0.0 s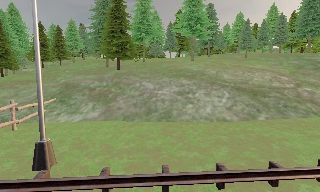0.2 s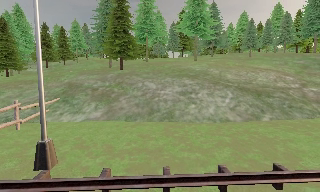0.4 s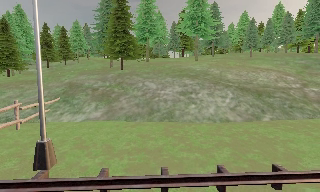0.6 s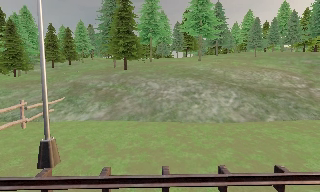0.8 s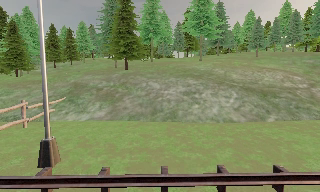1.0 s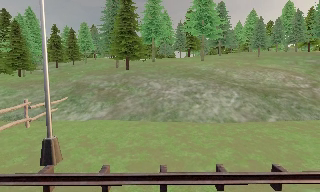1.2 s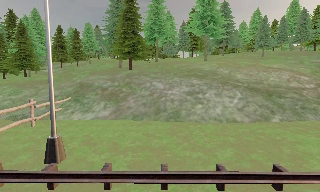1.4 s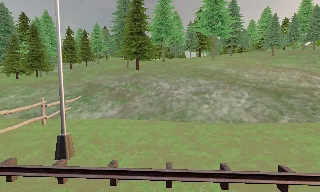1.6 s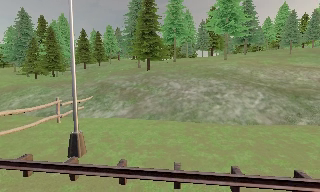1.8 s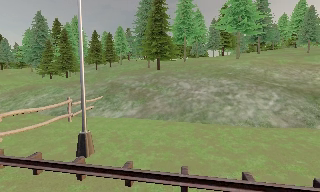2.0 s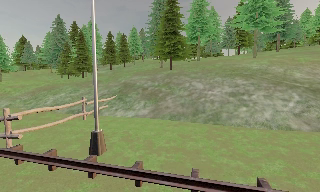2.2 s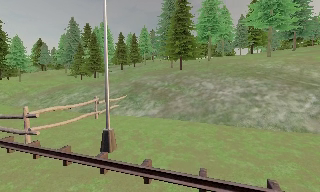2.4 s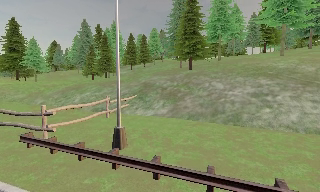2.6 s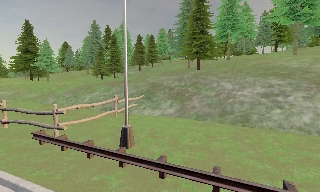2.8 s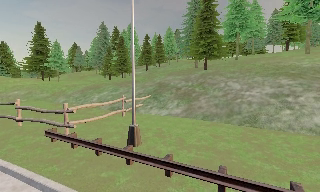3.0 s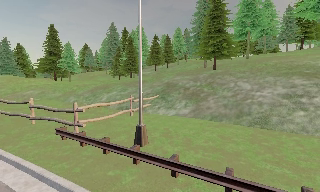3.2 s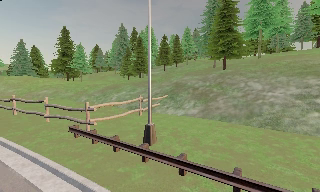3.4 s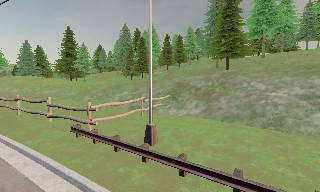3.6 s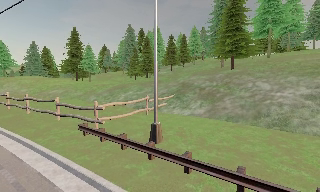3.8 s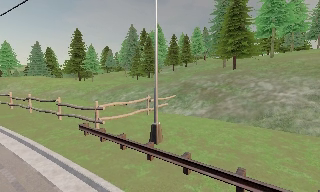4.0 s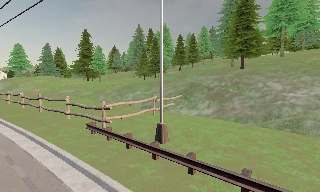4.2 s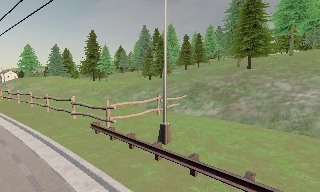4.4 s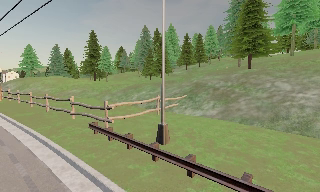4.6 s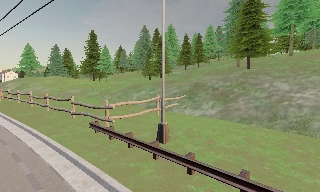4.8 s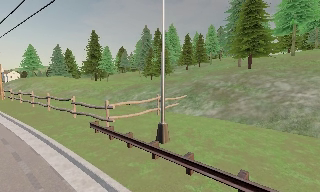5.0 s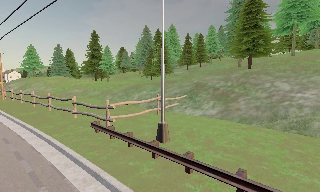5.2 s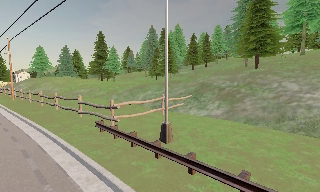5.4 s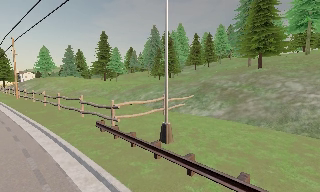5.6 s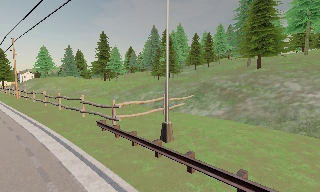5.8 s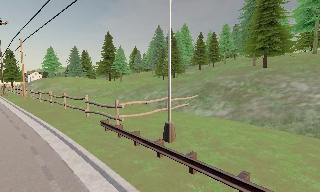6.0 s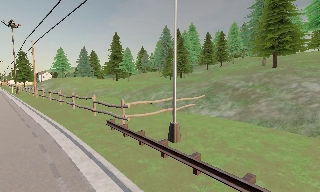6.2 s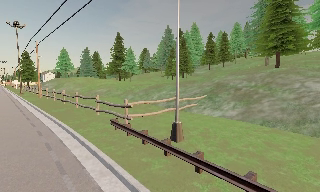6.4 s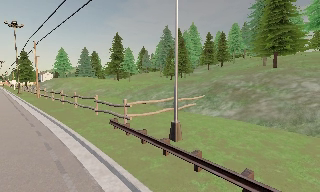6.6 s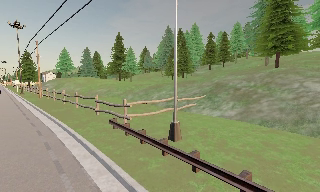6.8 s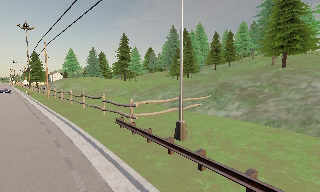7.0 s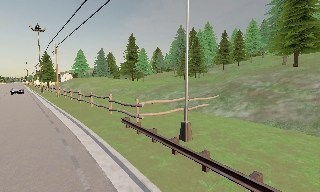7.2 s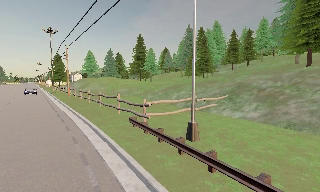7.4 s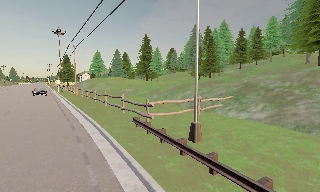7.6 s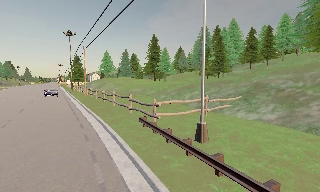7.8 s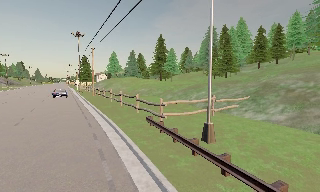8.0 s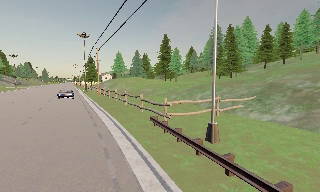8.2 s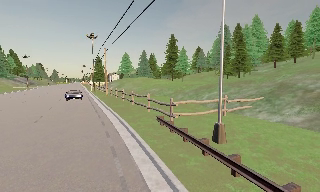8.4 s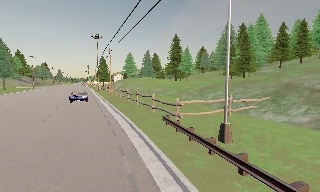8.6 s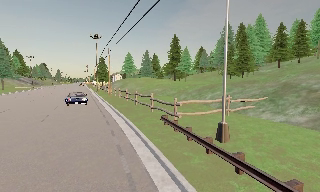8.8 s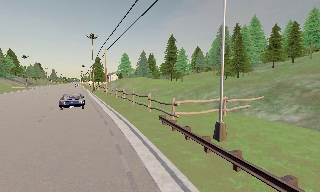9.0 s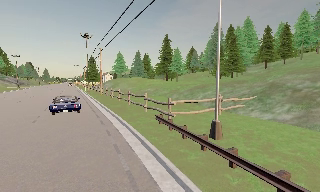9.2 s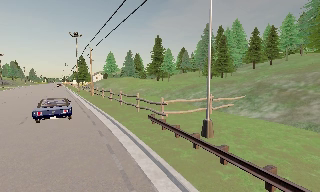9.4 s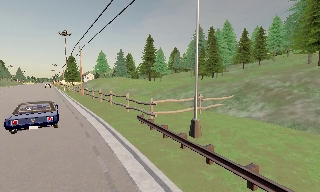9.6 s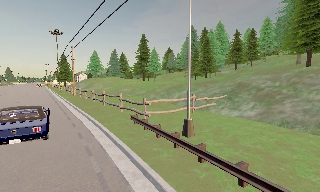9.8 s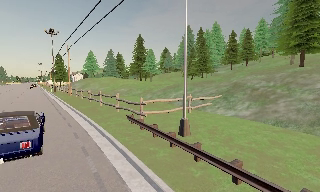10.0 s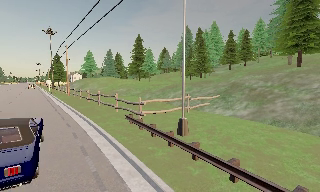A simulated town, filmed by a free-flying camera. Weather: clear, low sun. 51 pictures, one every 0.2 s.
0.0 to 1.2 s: The camera shifts only a little, or ends up much as it began.
1.2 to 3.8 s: The scene slides to the right, as the camera pans about 35 degrees to its left.
3.8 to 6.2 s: The scene slides to the right, as the camera pans about 15 degrees to its left. It travels to its right, about 0.5 m.
6.2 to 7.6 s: The camera pans to its left, which is counterclockwise from overhead, by about 15 degrees.
7.6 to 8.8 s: The camera shifts only a little, or ends up much as it began.
8.8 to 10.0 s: The camera swings to its right by about 10 degrees, and the scene slides to the left.
The film runs backward here.
